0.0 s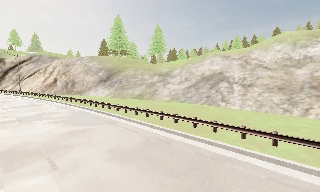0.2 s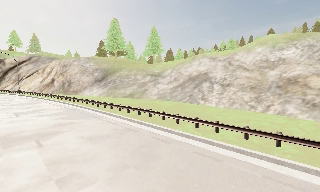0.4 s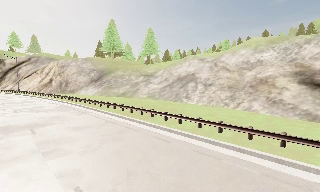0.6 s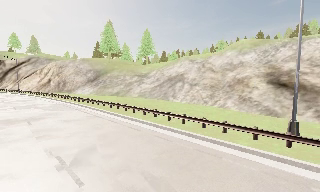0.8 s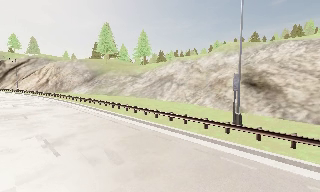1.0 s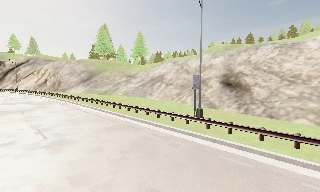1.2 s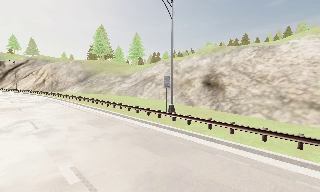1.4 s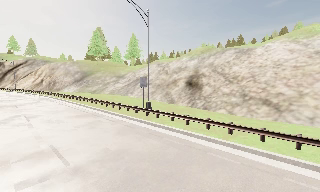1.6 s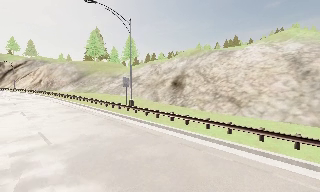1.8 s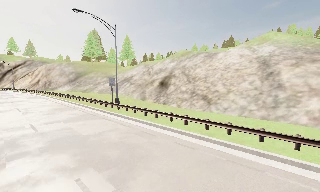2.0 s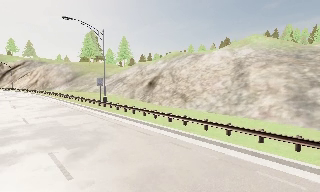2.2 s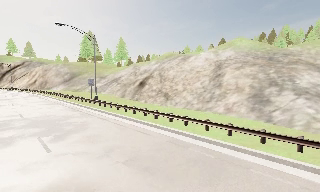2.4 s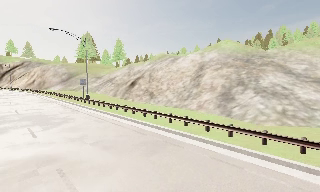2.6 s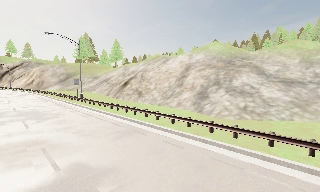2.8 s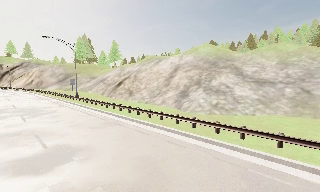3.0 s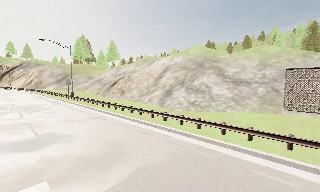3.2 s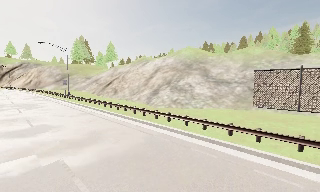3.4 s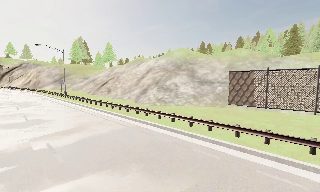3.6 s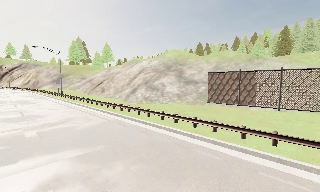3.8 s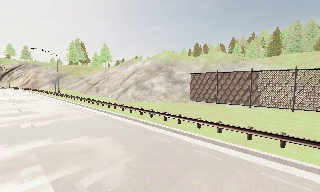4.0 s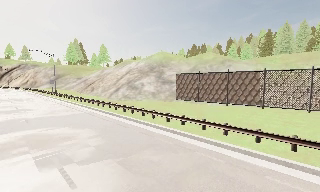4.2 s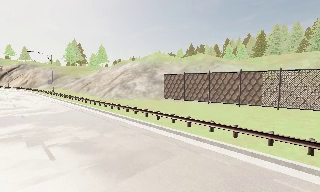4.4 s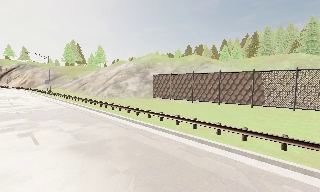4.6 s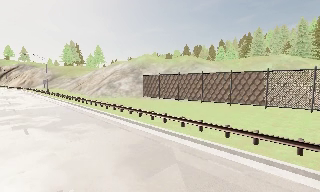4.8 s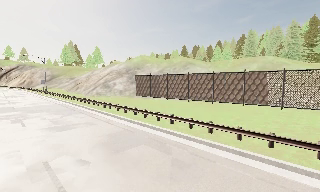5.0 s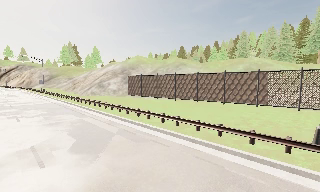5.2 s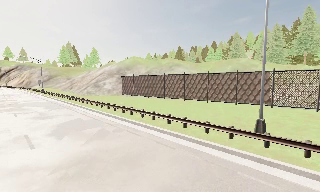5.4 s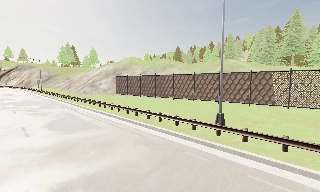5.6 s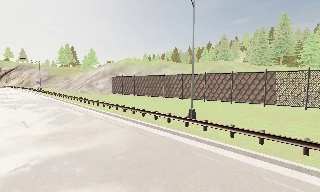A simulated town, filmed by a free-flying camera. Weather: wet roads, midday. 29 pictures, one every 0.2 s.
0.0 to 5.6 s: The camera travels to its right and backward, about 55 m, so close, fixed things drift to the left.
The film runs backward here.
